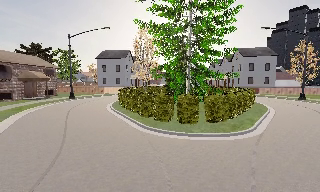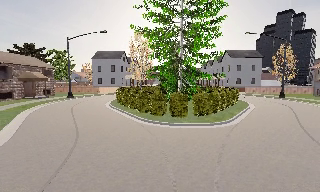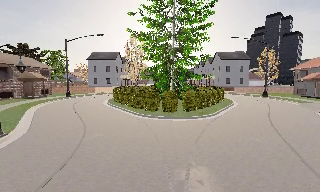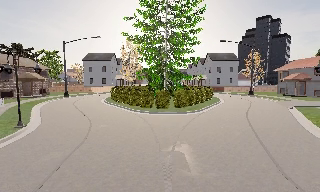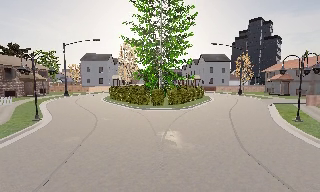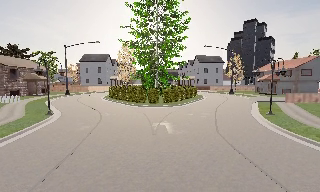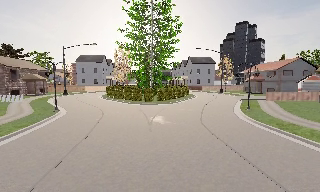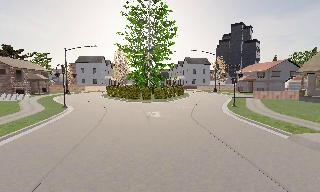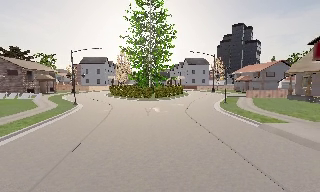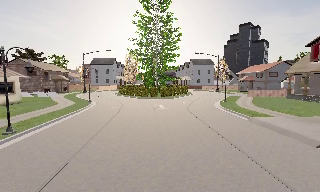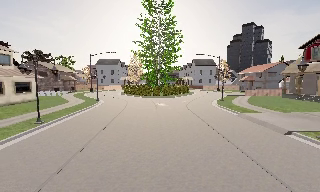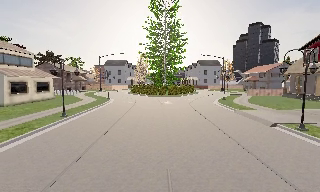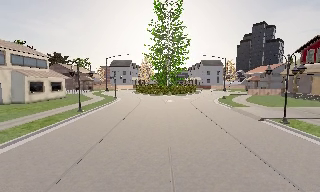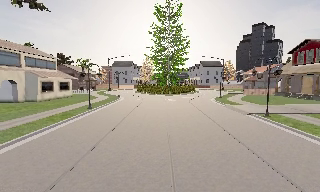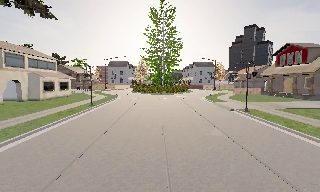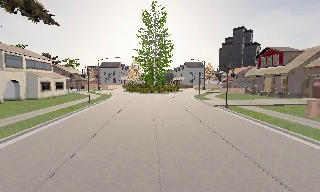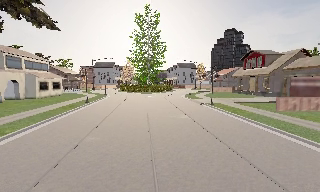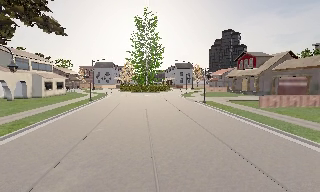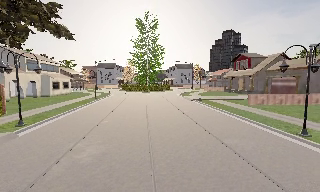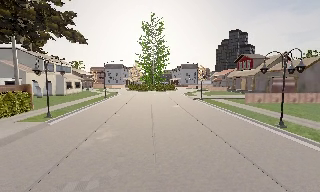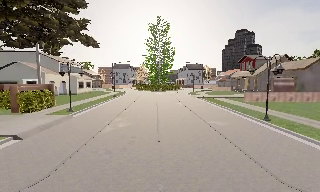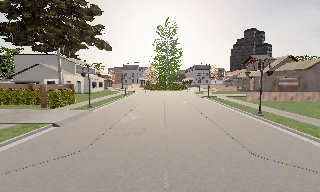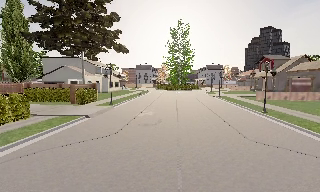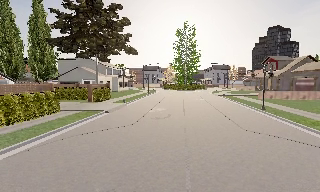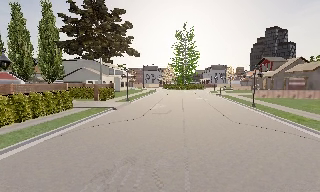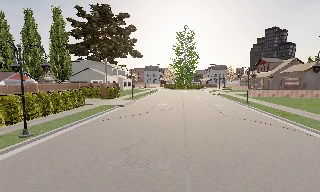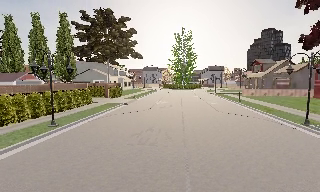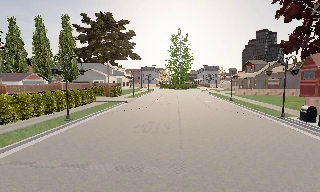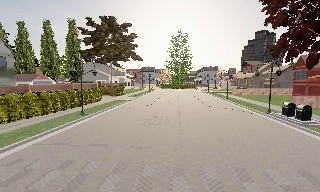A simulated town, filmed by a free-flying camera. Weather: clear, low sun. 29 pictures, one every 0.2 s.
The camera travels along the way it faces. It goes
backward.
0.0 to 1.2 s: The camera swings to its right by about 10 degrees, and the scene slides to the left. It travels backward, about 12 m, so what stands in front gets smaller.
1.2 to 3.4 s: The camera travels backward, about 20 m, so what stands in front gets smaller.
3.4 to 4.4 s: The scene slides to the right, as the camera pans about 10 degrees to its left. It travels backward, about 10 m, so what stands in front gets smaller.
4.4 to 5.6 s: The camera travels backward, about 12 m, so what stands in front gets smaller.
The film runs forward here.
